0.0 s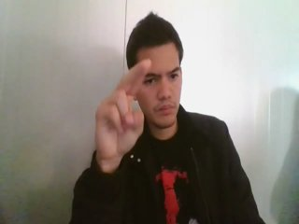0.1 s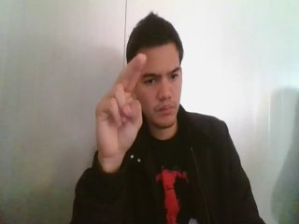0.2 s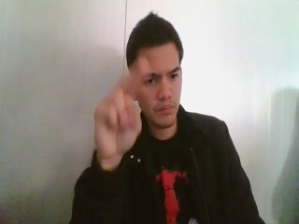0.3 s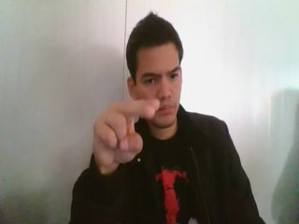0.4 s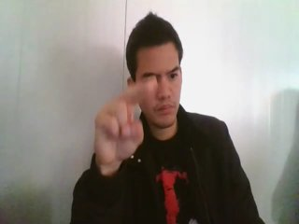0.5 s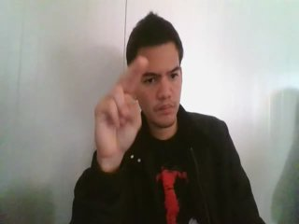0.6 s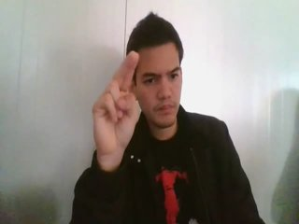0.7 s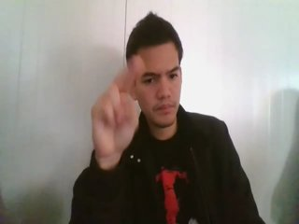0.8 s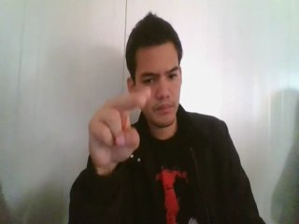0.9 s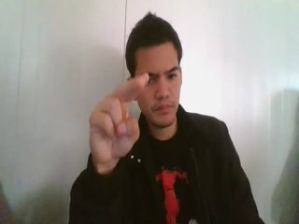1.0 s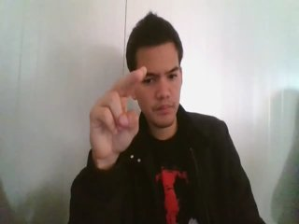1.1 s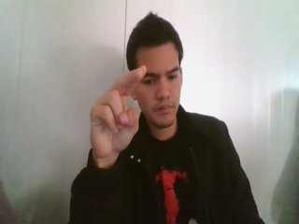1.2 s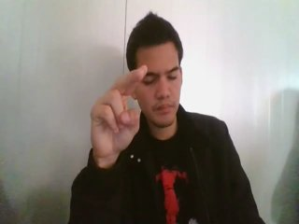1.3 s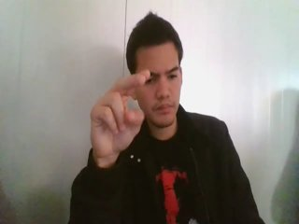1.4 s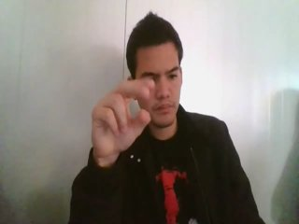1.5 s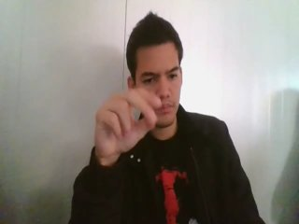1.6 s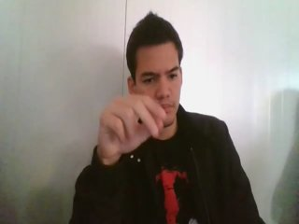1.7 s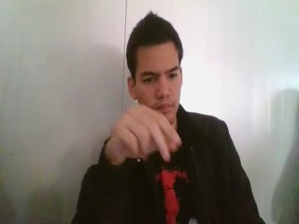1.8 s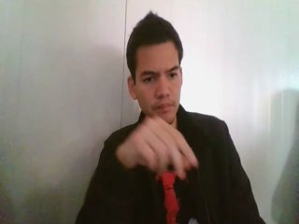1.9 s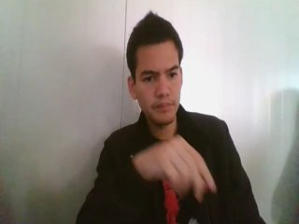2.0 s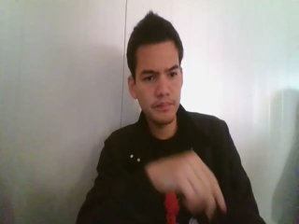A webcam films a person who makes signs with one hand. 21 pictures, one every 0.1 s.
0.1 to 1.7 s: Double click with two fingers.
